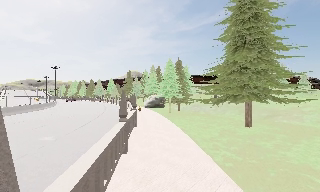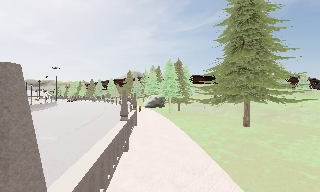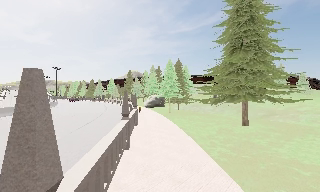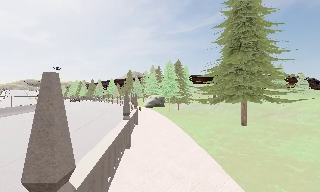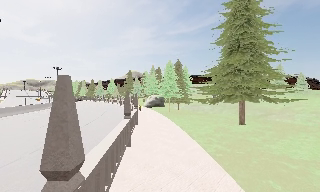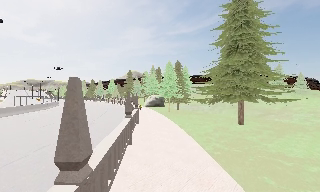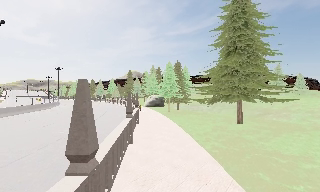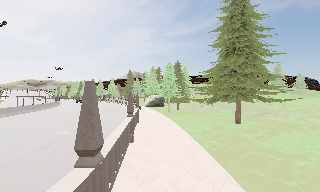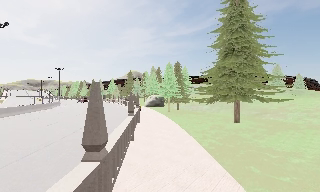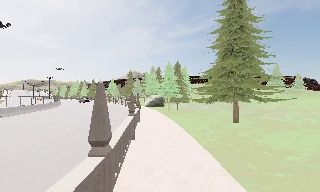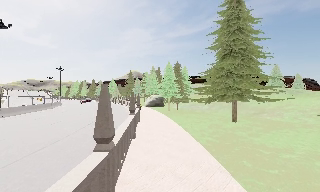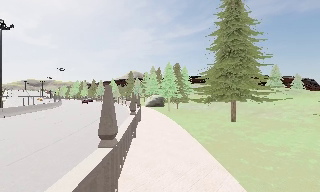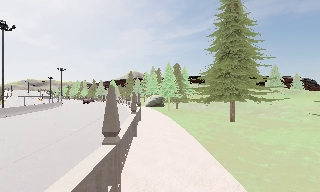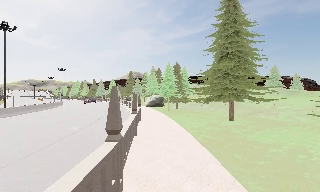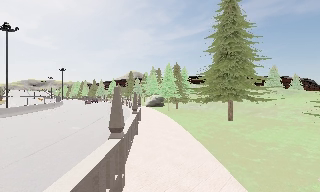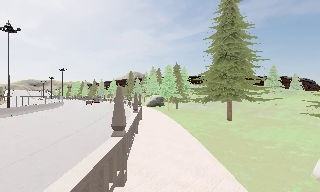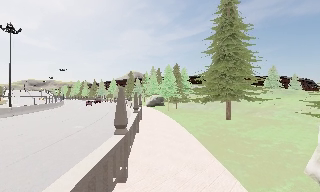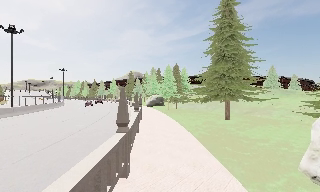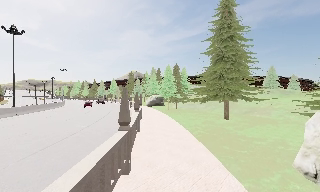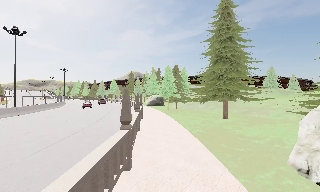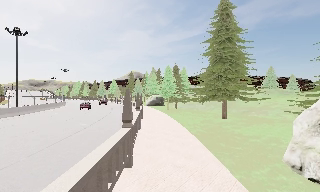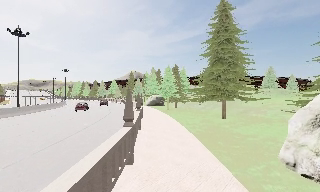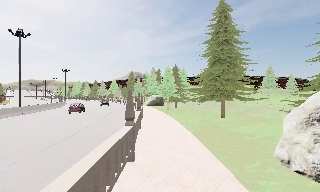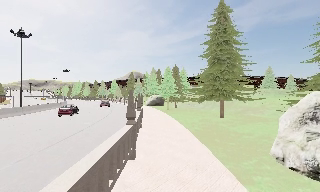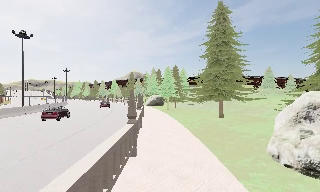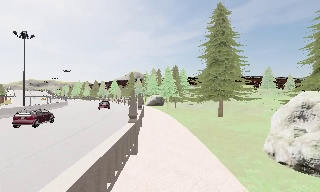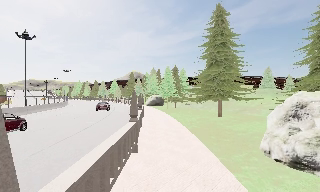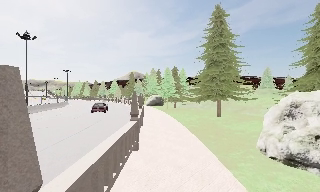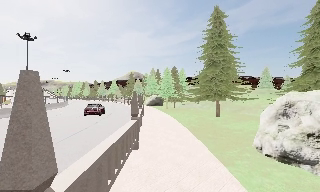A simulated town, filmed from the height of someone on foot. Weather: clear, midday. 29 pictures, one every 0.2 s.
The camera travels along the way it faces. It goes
backward.
0.0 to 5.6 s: The camera travels backward, about 7 m, so what stands in front gets smaller.
The film runs backward here.
